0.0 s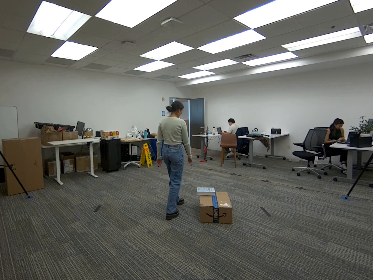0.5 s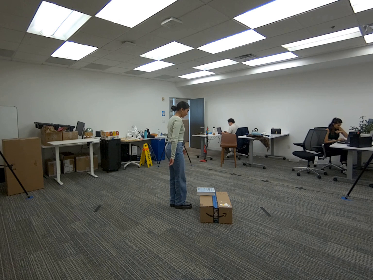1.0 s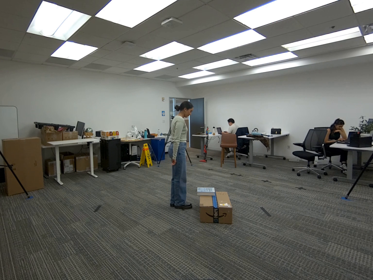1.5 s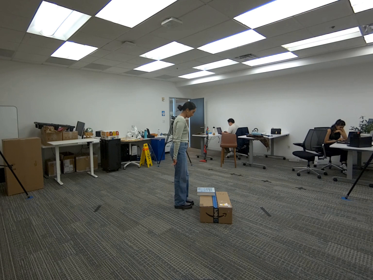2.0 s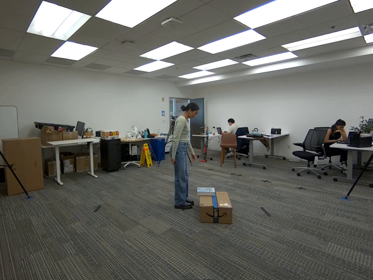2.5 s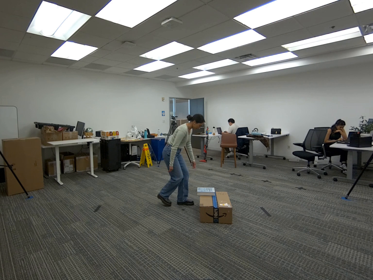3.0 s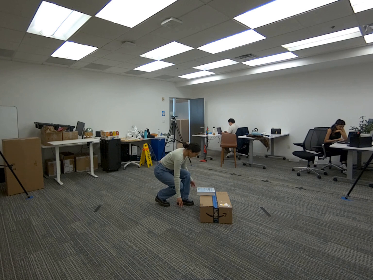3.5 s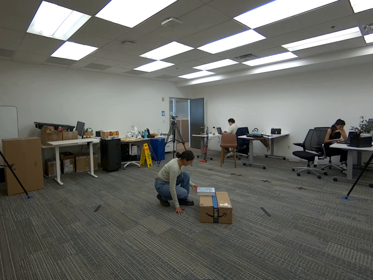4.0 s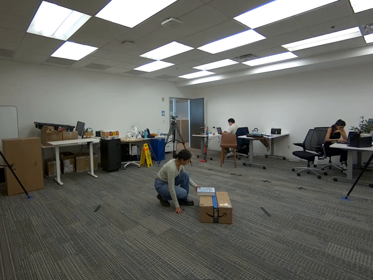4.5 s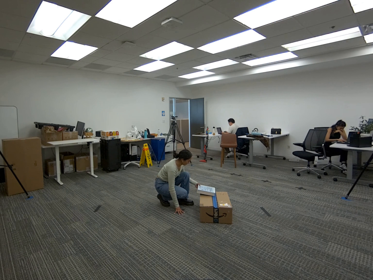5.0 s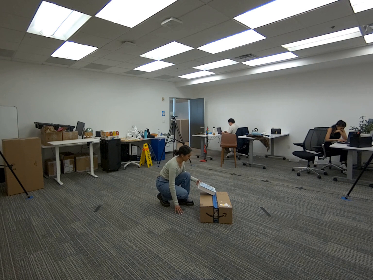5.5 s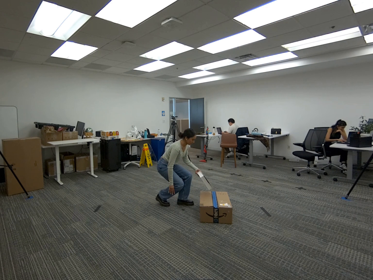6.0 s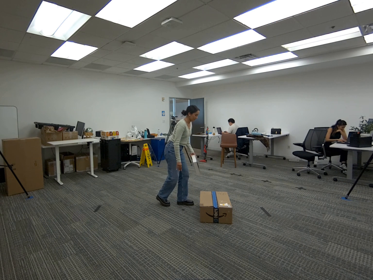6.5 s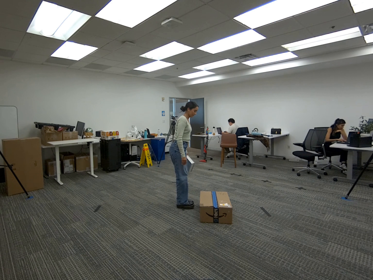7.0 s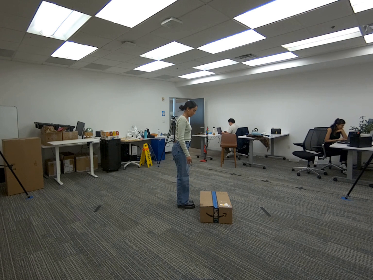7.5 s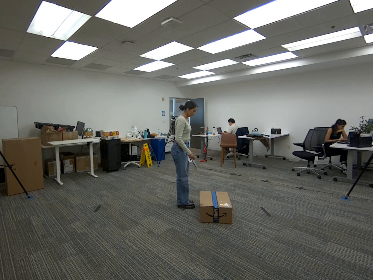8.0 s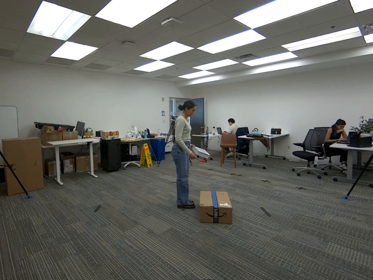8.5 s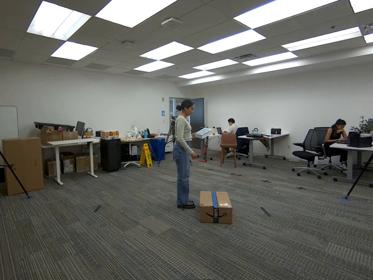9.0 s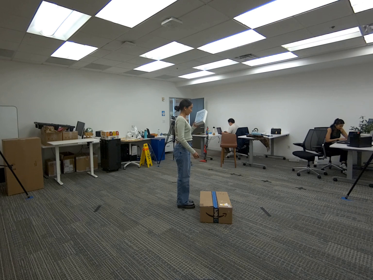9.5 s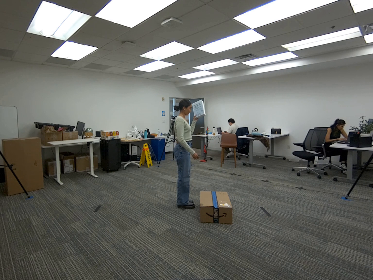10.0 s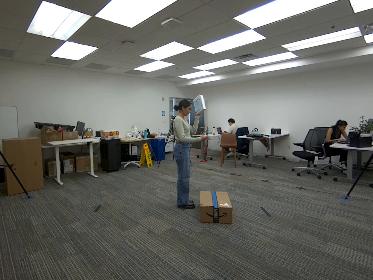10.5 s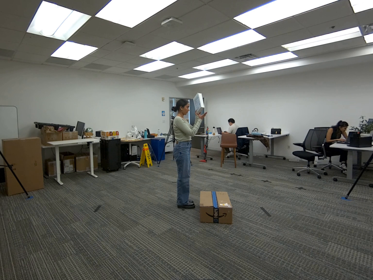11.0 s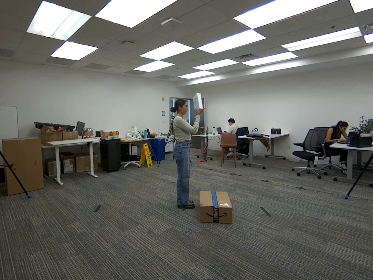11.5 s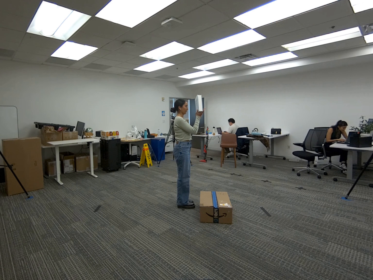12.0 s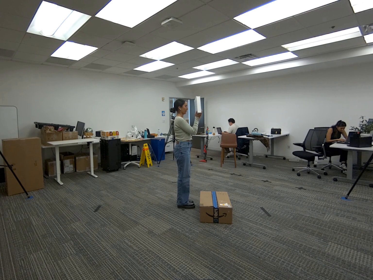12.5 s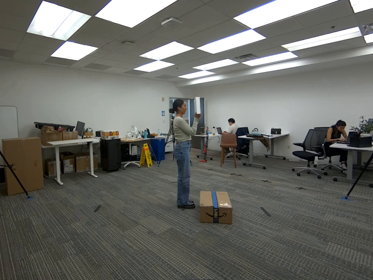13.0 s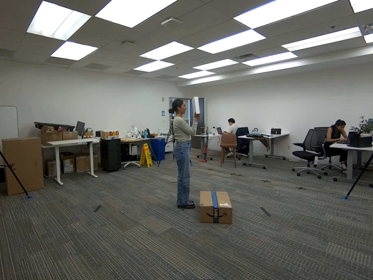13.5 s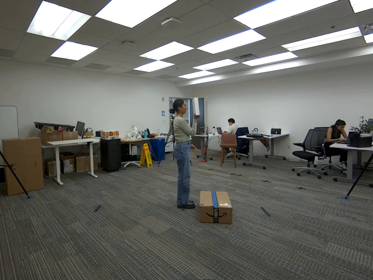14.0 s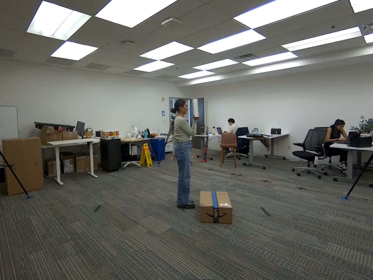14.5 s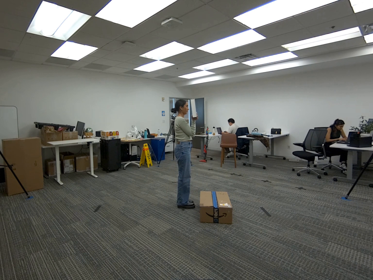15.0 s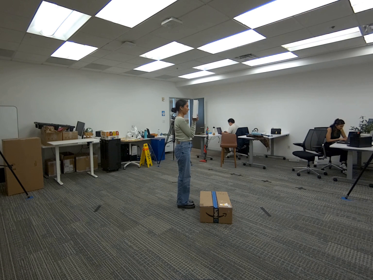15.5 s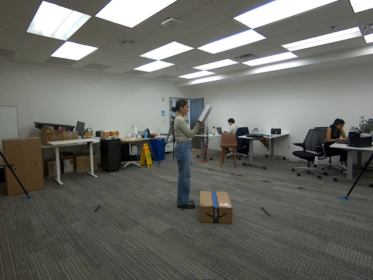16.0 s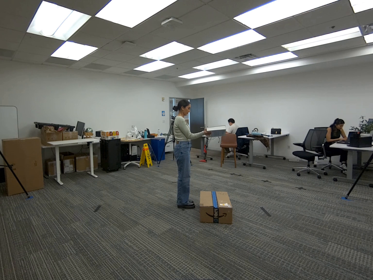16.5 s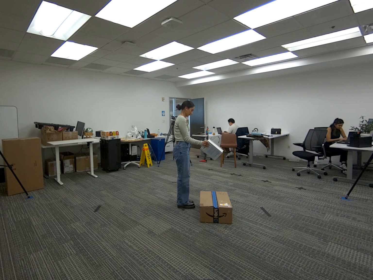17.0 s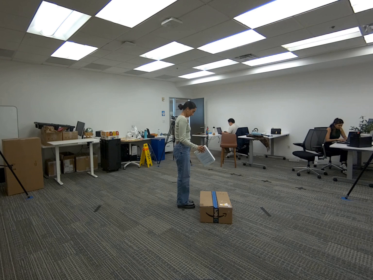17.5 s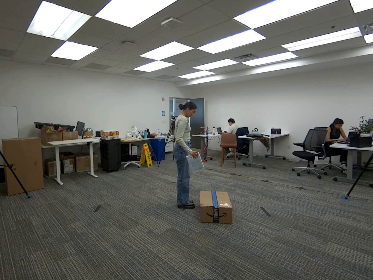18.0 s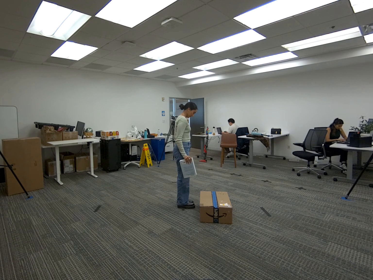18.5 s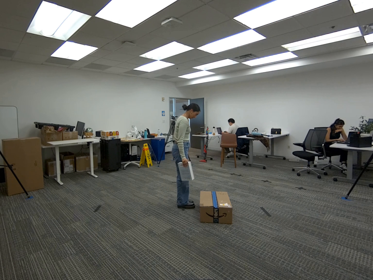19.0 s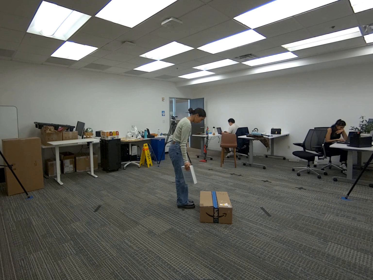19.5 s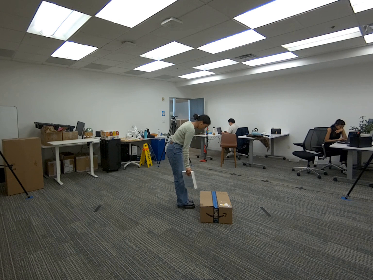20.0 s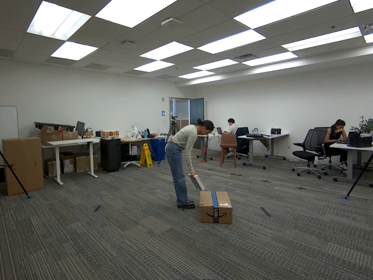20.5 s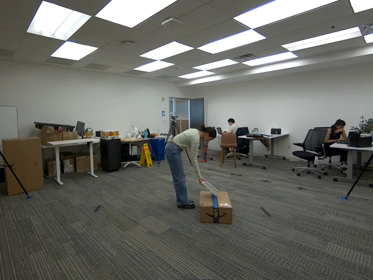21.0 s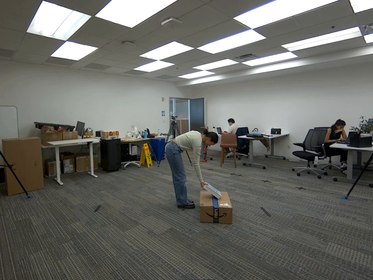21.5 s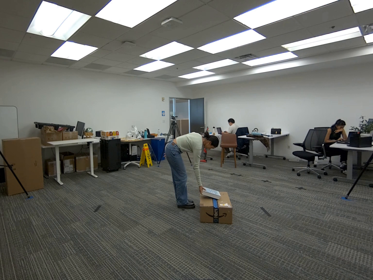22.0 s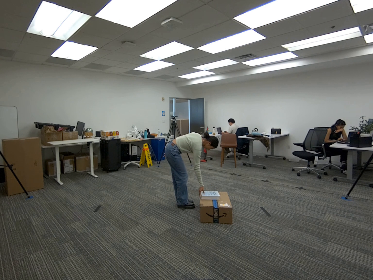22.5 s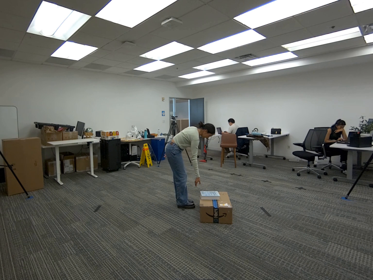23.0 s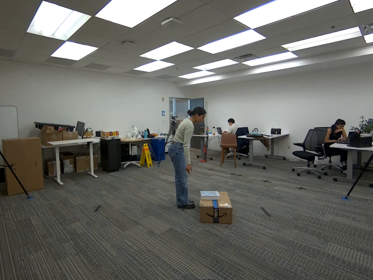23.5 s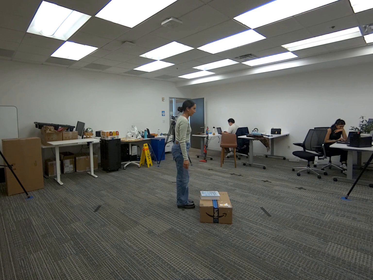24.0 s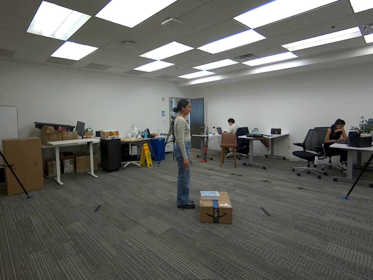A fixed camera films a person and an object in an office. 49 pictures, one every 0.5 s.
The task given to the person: Walk to the light blue book on the big brown cardboard box. Pick up the book with your left hand, transfer it to your right hand, and place it back on top of the box with your right hand.
